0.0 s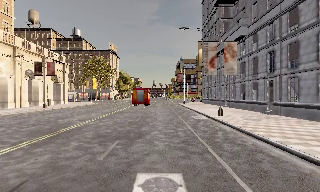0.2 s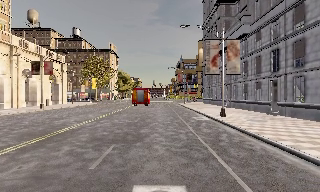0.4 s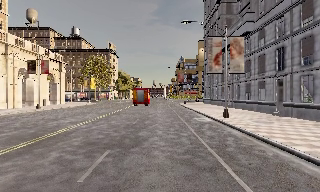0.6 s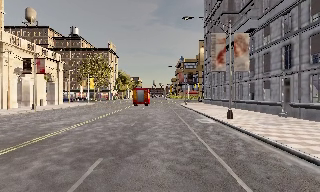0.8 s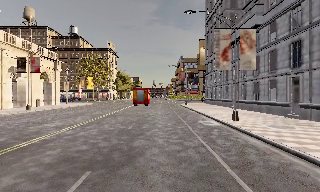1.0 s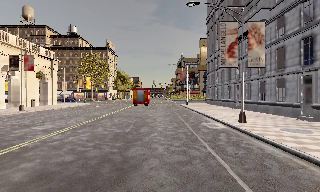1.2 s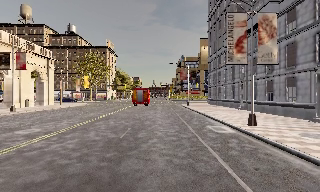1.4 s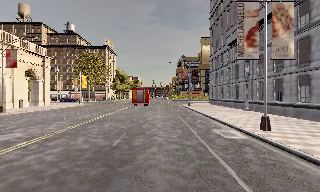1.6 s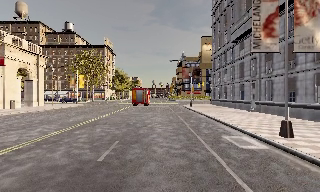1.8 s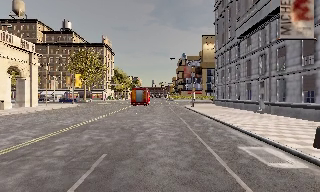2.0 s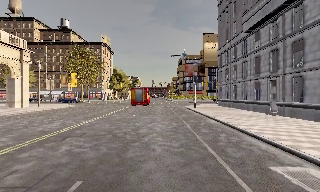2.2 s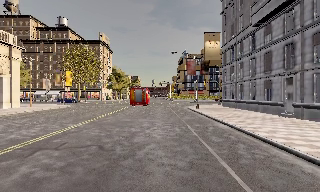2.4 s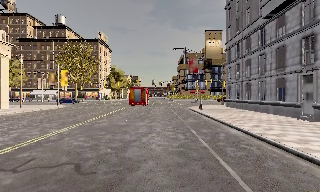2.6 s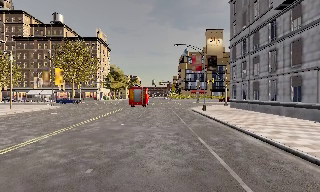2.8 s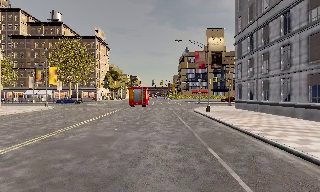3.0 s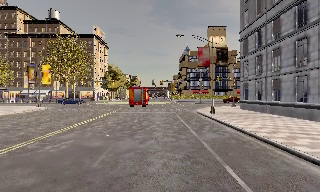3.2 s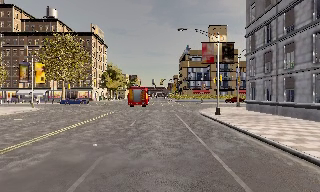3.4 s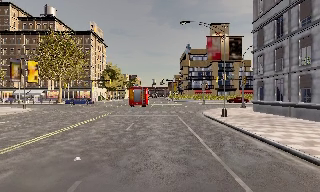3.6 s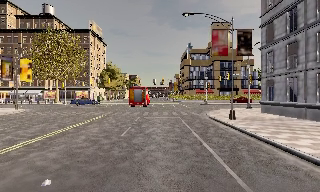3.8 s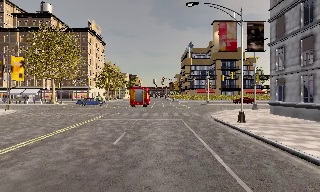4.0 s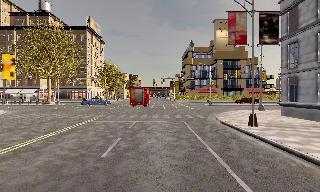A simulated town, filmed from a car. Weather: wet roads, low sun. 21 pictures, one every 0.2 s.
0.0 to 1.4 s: The camera travels forward, about 6 m, so what stands in front looms larger. It gains speed.
1.4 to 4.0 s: The camera travels forward, about 19 m, so what stands in front looms larger.
The film runs forward here.
